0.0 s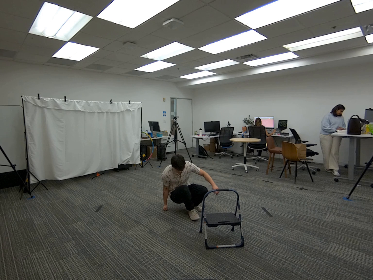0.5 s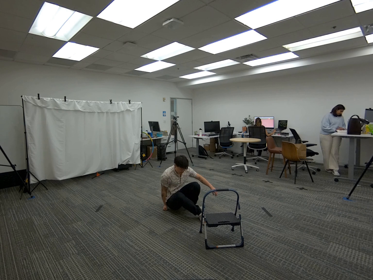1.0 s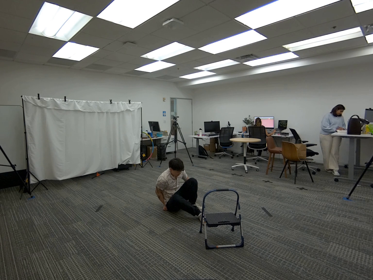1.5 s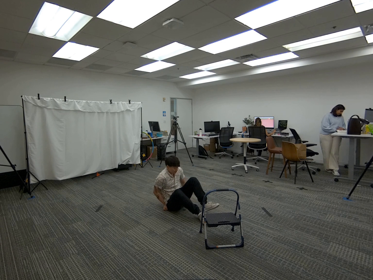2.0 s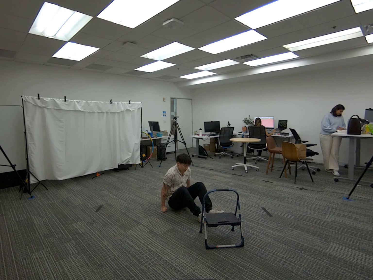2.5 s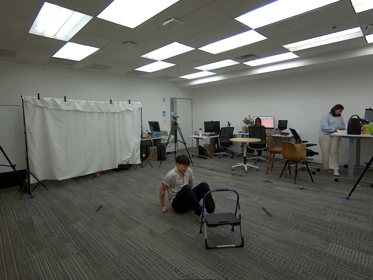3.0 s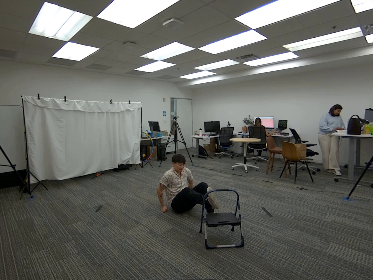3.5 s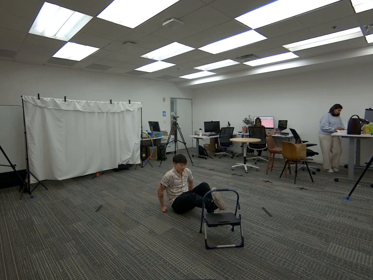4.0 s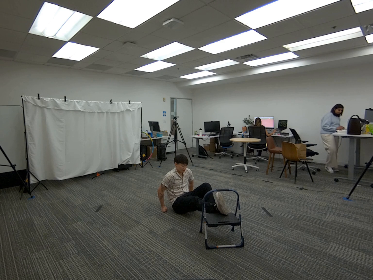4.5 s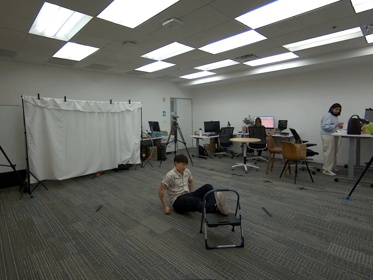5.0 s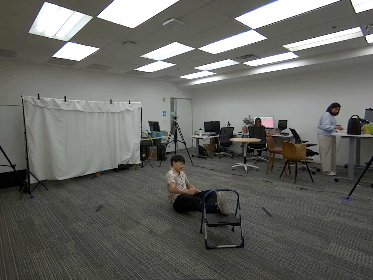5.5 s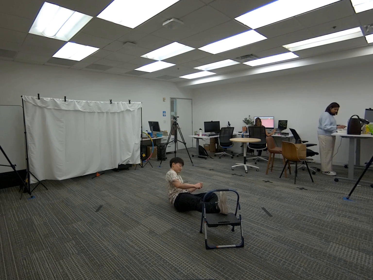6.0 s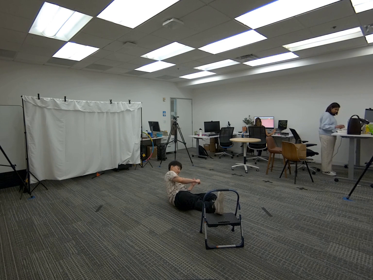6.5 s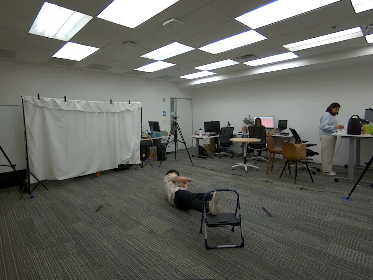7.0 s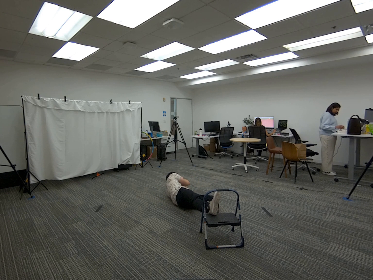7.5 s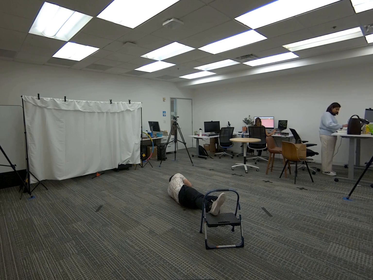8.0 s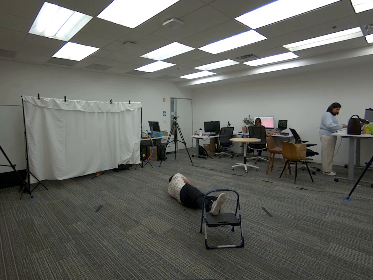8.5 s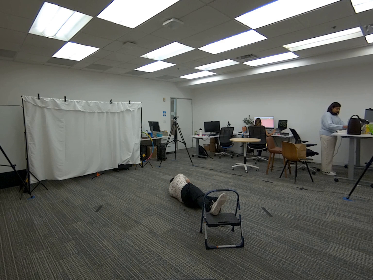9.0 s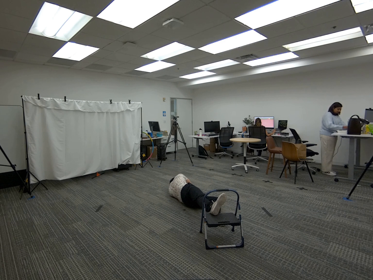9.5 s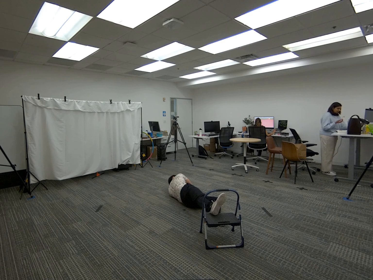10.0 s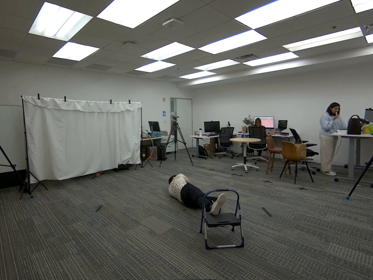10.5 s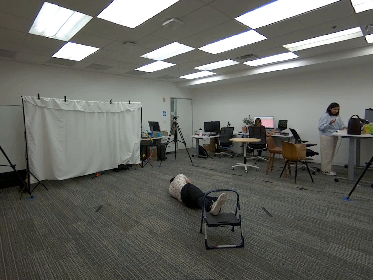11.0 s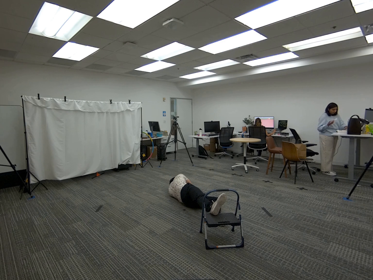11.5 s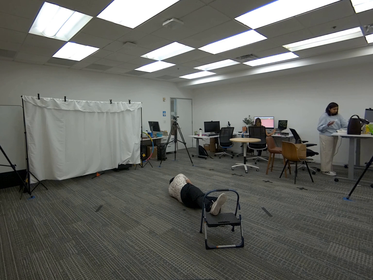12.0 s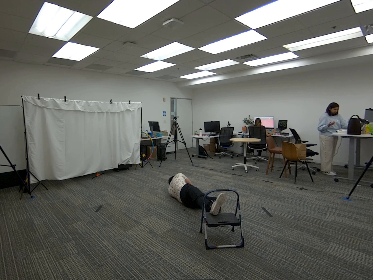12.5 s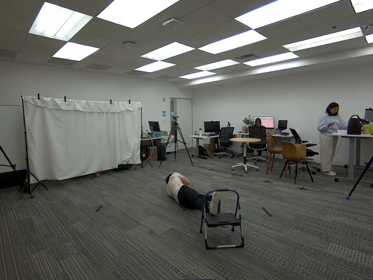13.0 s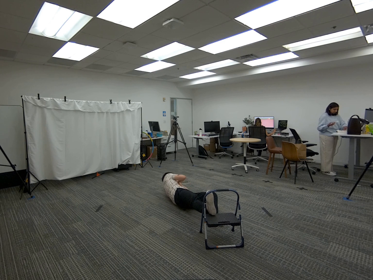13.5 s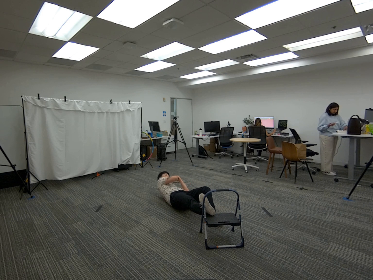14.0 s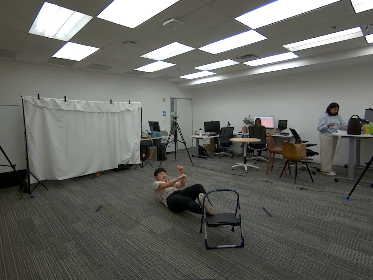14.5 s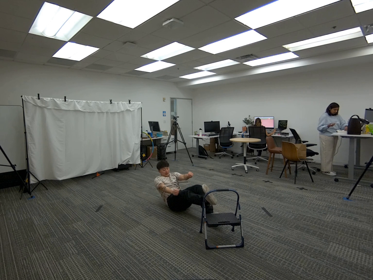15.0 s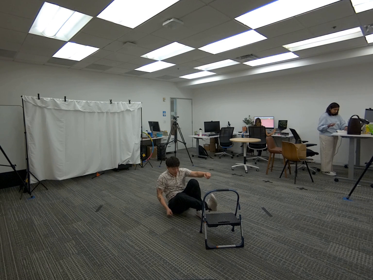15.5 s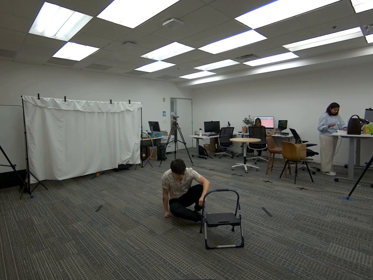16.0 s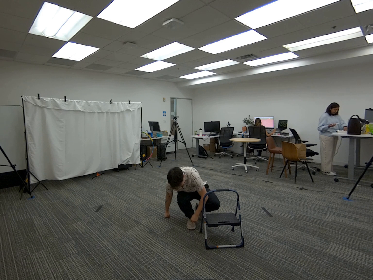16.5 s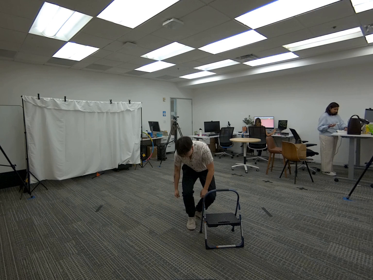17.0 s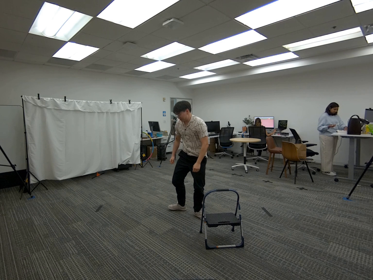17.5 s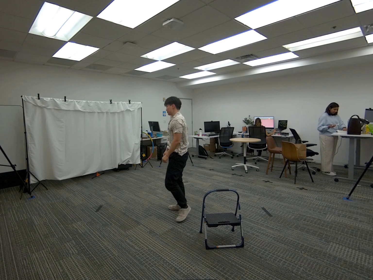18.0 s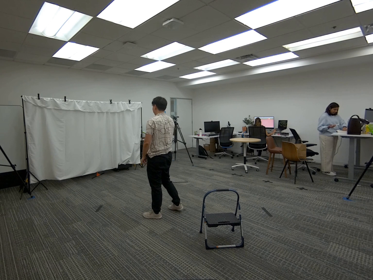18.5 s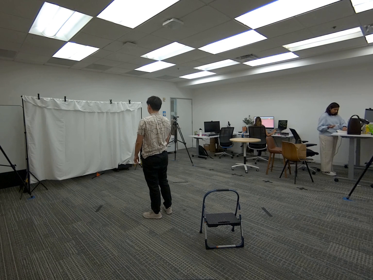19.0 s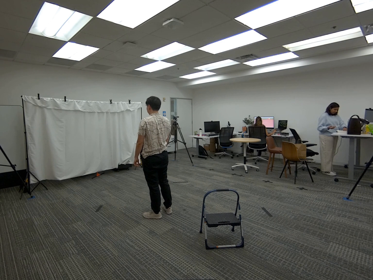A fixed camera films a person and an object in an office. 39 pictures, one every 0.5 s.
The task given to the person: Walk over to the step ladder. Lay down in front of the ladder and rest one foot on the step. Stand up when finished.
